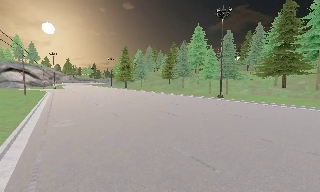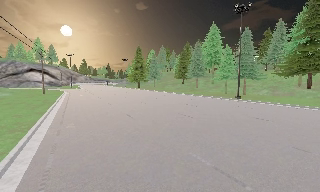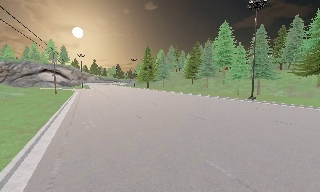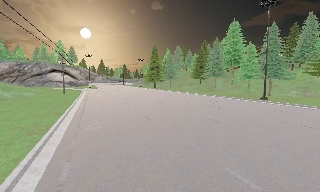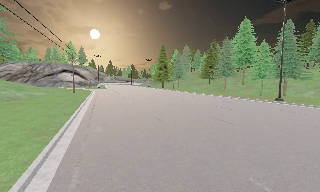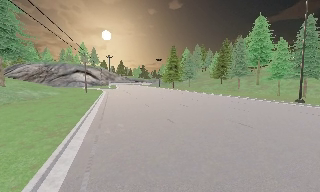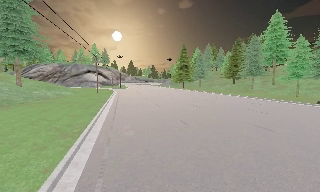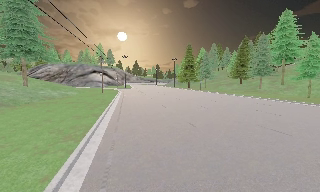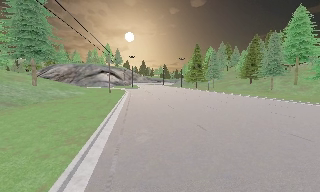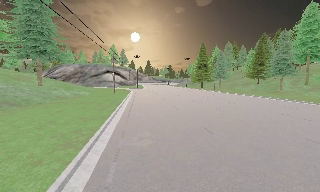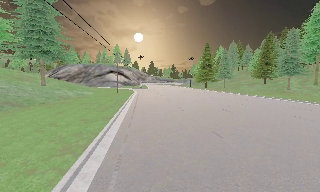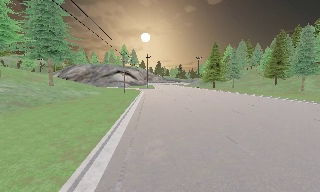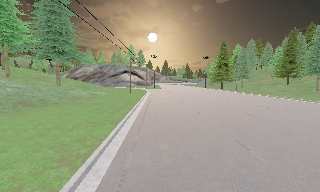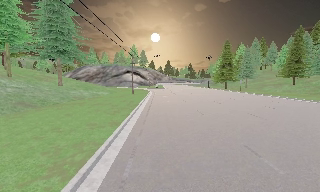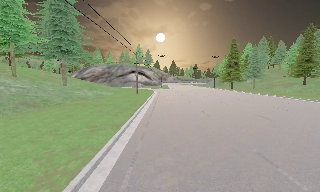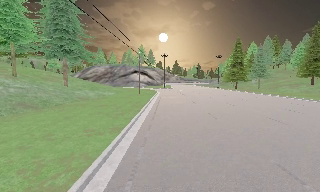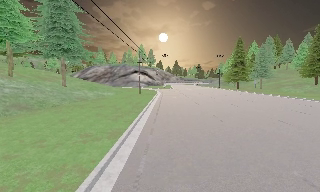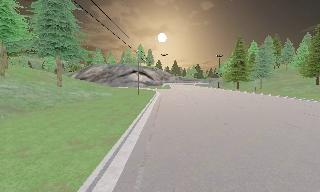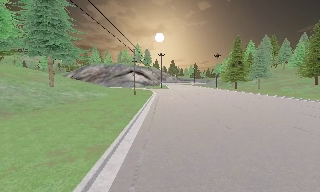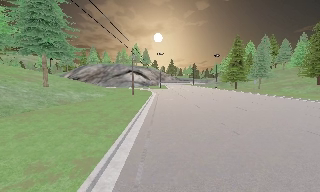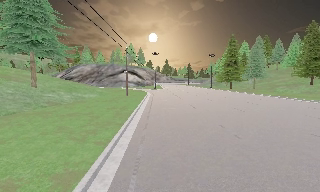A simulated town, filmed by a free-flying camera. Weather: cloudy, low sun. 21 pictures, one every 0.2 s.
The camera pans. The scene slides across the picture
to the right.
The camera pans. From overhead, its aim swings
counterclockwise.
0.0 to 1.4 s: The camera swings to its left by about 20 degrees, and the scene slides to the right. It travels forward and to its left, about 3 m, so what stands in front looms larger.
1.4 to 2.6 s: The scene slides to the right, as the camera pans about 10 degrees to its left. It travels forward, about 3 m, so what stands in front looms larger.
2.6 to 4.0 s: The camera travels forward, about 5 m, so what stands in front looms larger.
The film runs forward here.
